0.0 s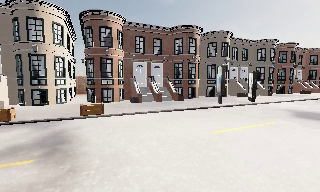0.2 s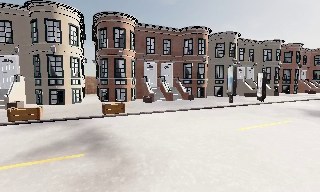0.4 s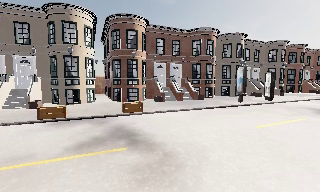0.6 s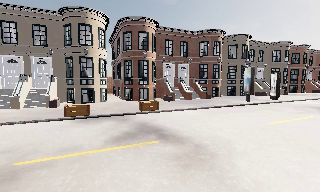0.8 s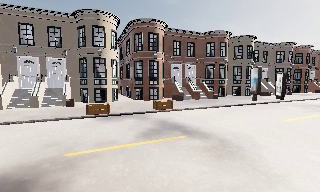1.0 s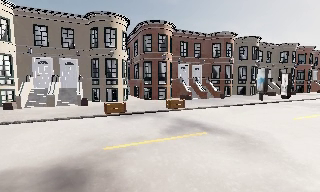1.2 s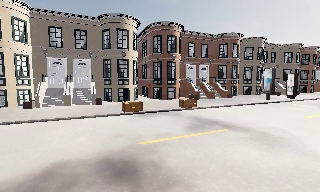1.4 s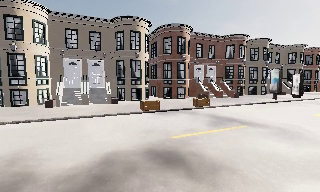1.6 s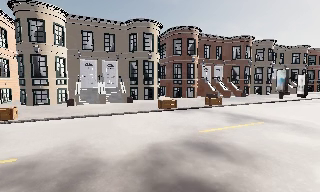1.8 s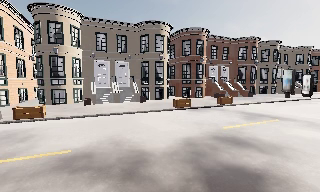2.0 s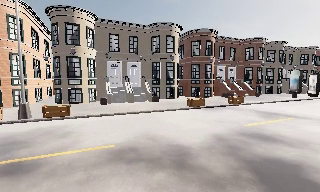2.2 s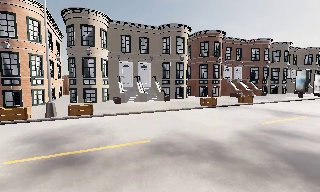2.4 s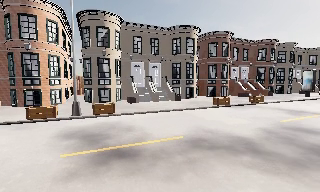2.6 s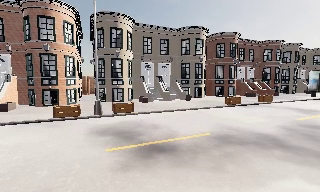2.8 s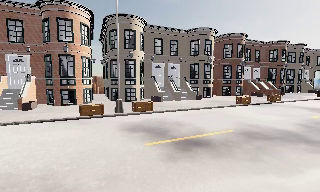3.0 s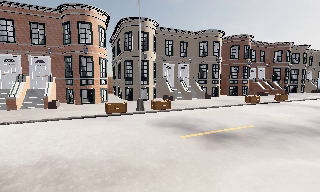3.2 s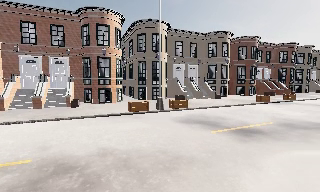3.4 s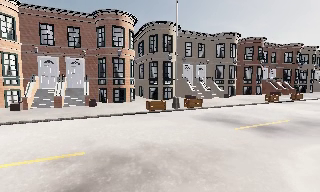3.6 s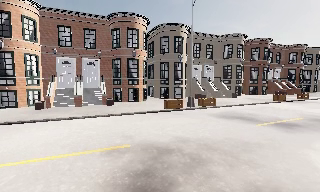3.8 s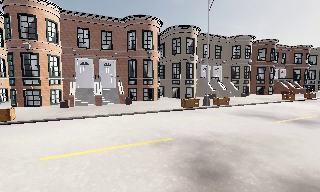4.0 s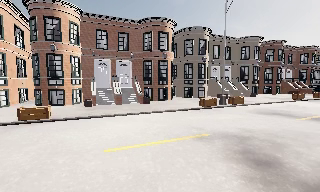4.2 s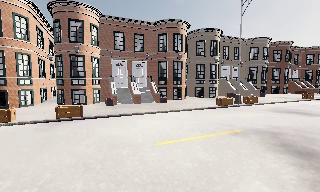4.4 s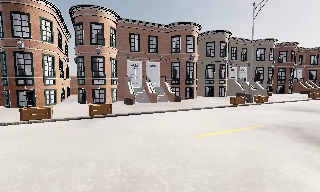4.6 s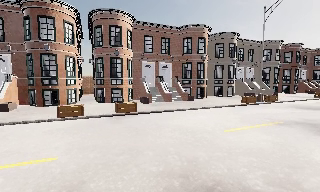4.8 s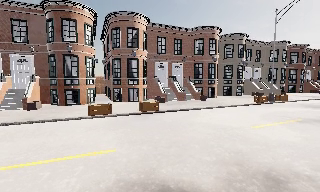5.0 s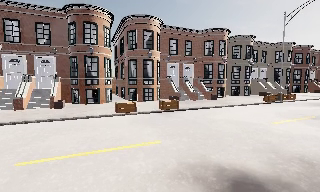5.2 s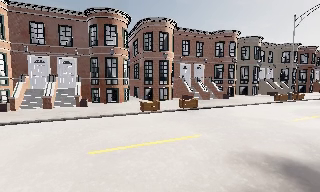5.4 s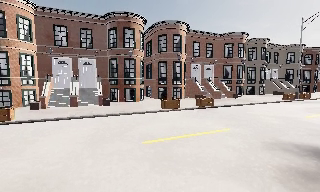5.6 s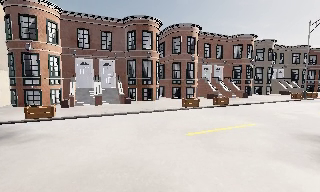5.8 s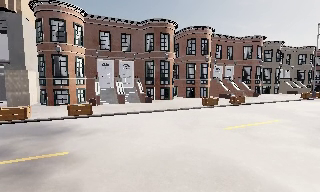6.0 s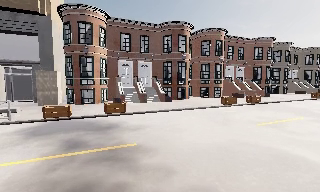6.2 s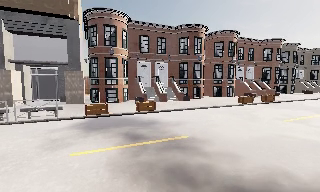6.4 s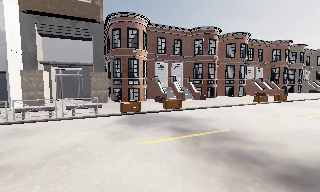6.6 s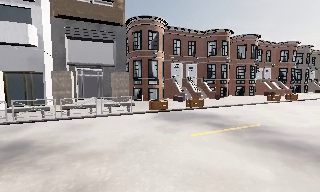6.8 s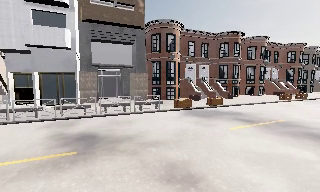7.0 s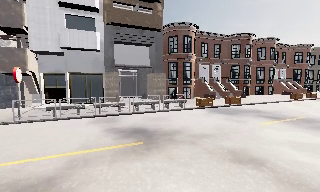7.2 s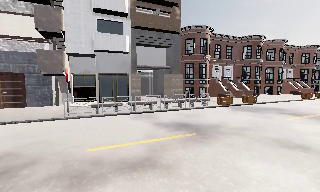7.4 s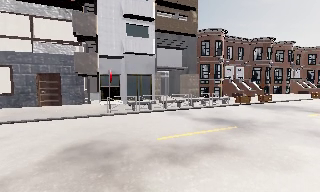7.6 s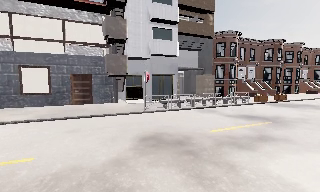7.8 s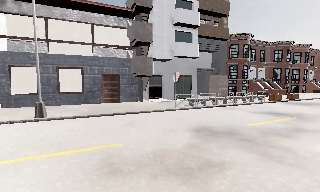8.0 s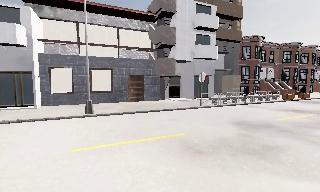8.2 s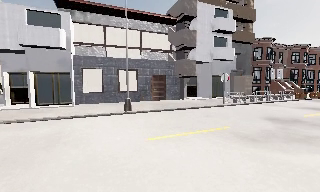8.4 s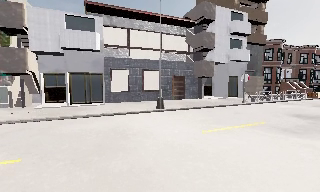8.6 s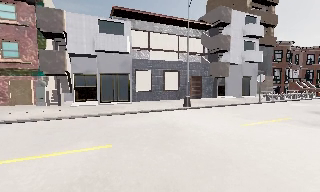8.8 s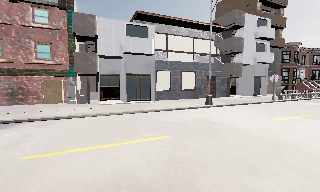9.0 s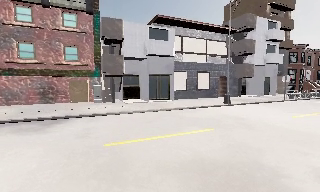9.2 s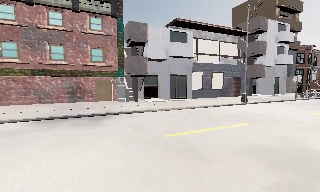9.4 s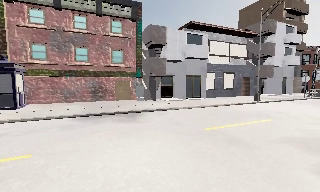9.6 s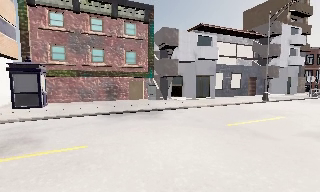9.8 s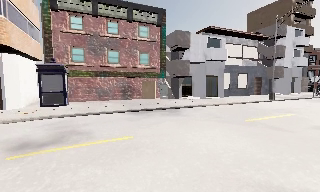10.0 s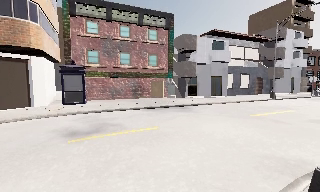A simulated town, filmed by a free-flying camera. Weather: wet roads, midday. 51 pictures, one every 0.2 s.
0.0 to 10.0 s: The camera travels to its left and backward, about 70 m, so close, fixed things drift to the right. It gains speed.
The film runs backward here.
